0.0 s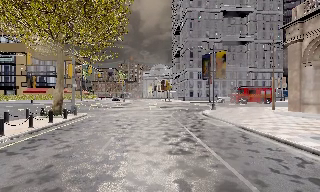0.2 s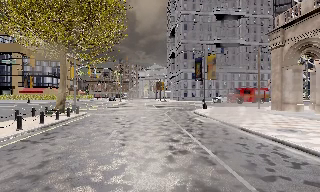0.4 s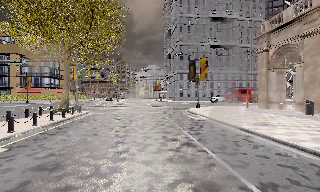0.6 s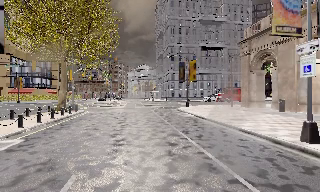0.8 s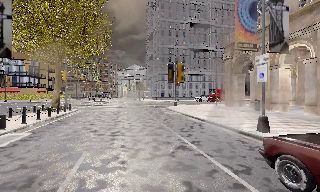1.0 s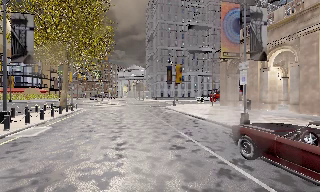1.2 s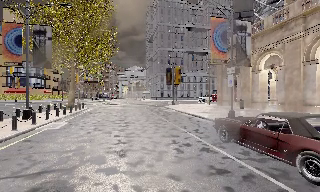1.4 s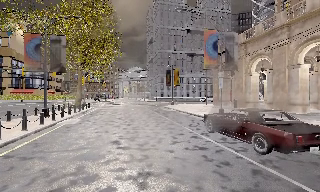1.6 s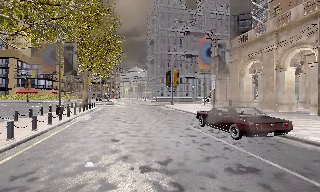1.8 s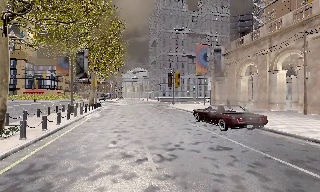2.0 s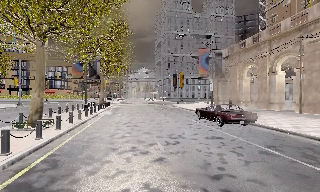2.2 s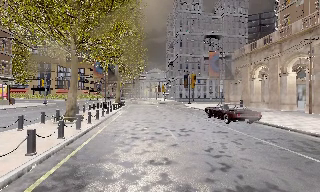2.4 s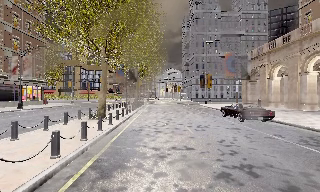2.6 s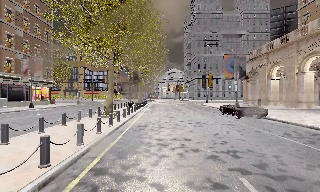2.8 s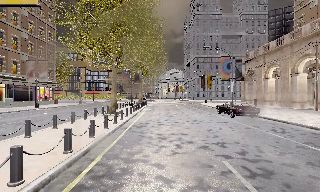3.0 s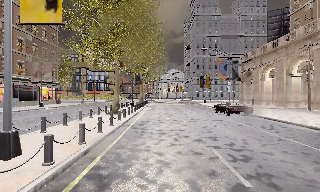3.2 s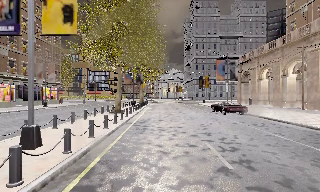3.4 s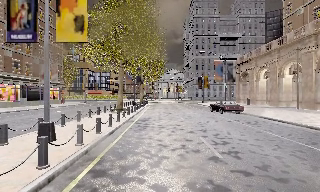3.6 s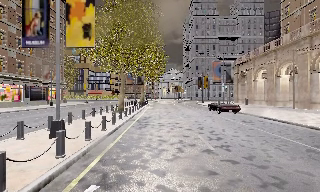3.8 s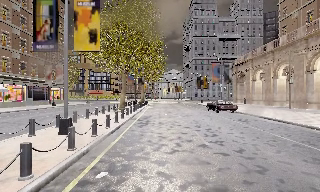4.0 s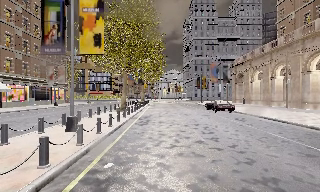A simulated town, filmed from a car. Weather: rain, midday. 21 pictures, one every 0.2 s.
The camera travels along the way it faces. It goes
backward.
0.0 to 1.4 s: The camera travels backward, about 10 m, so what stands in front gets smaller.
1.4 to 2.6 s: The camera swings to its left by about 15 degrees, and the scene slides to the right. It travels backward, about 8 m, so what stands in front gets smaller.
2.6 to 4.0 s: The camera travels backward, about 5 m, so what stands in front gets smaller. It loses speed.
The film runs backward here.
